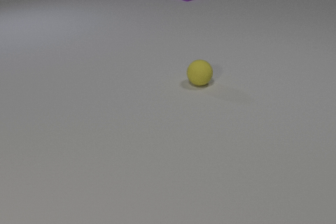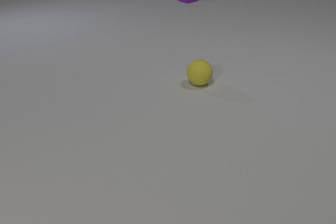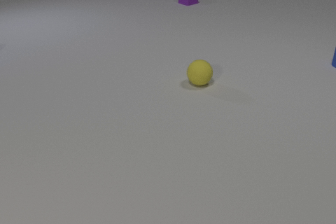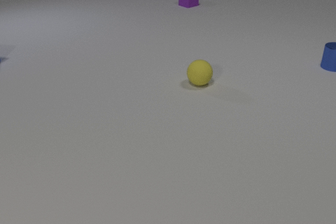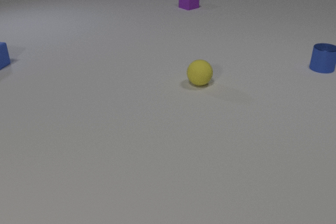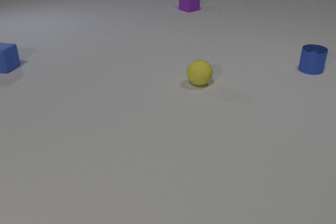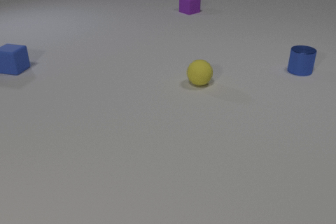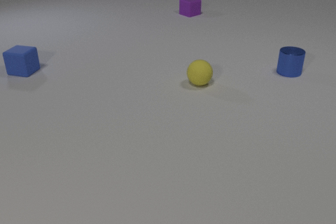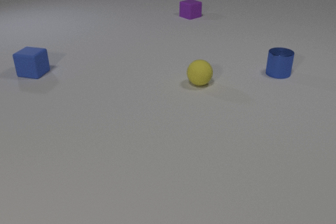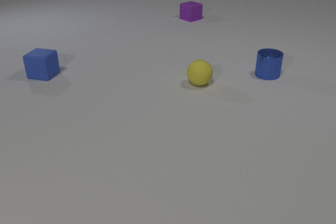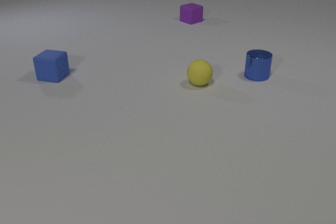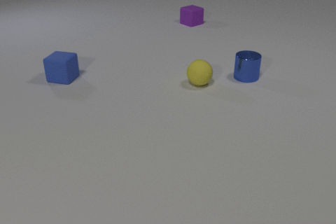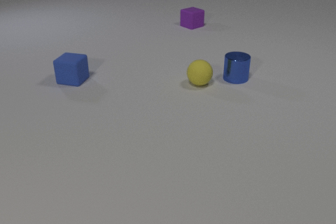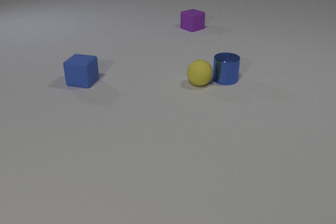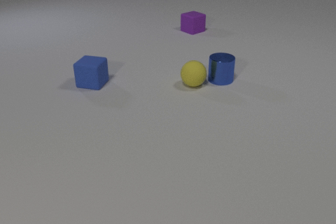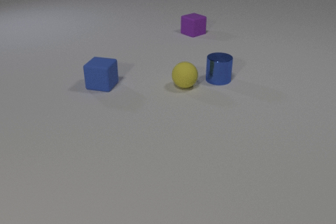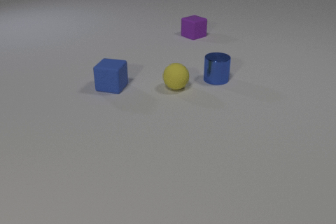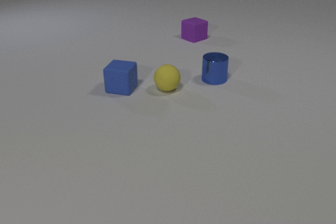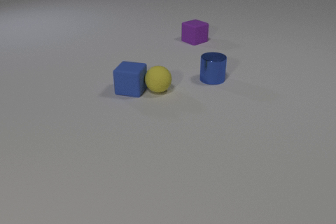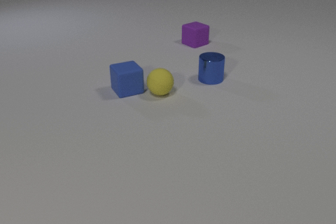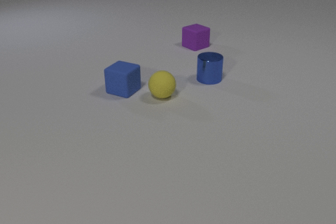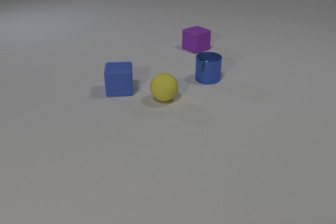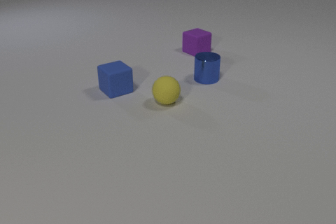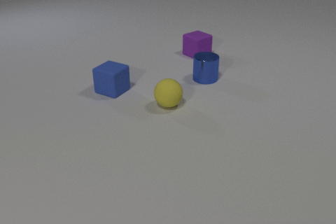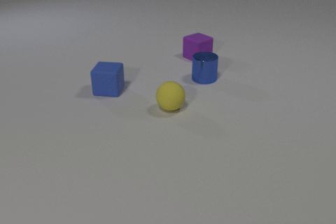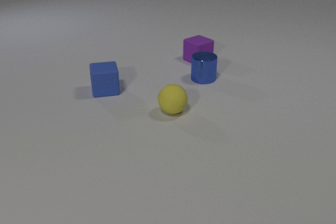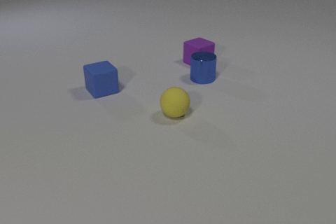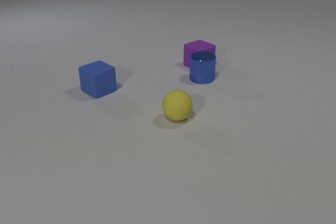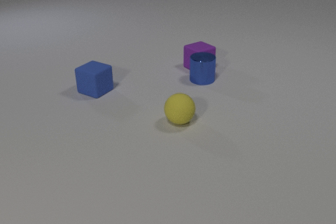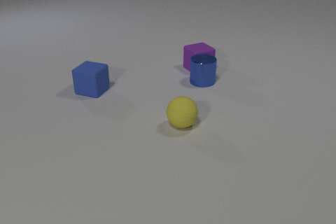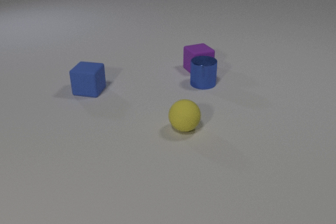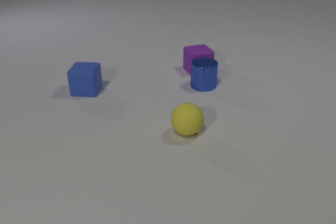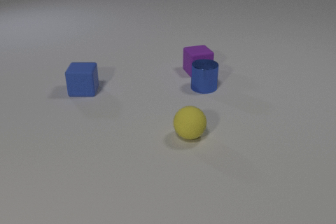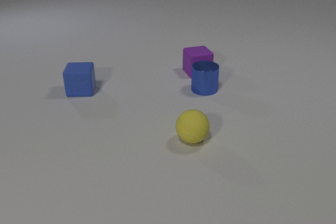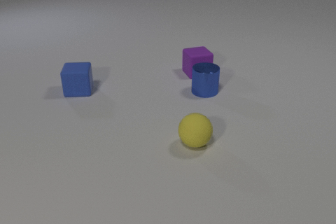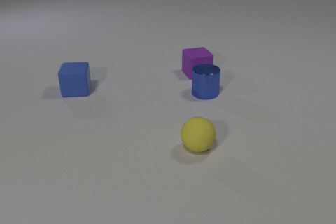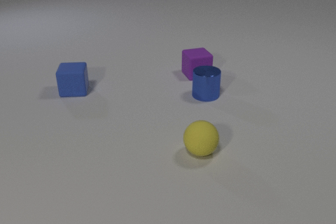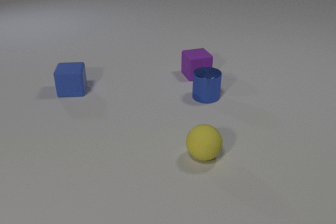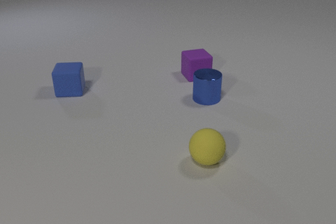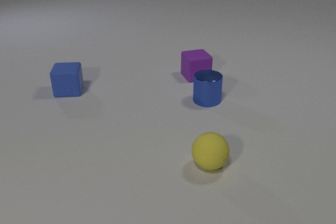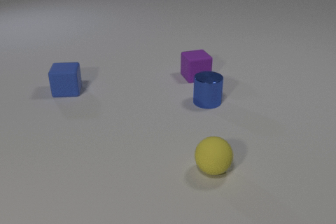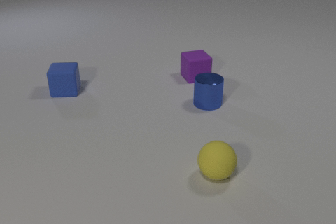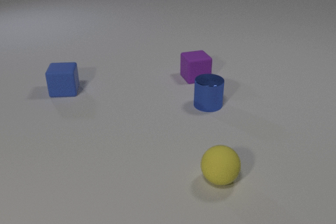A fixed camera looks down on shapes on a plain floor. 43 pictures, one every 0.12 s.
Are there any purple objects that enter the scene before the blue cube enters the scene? no.
What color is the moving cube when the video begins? purple.
What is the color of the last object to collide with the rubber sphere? blue.
0.00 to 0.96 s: The blue metal cylinder comes in at the right edge, slides to the left and toward the camera. The purple rubber cube slides toward the camera. The blue rubber cube comes in at the left edge, slides to the right and toward the camera.
0.96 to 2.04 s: The blue metal cylinder slides to the left and toward the camera. The yellow rubber sphere rolls to the left and toward the camera. The purple rubber cube slides toward the camera. The blue rubber cube slides to the right and toward the camera. The blue metal cylinder and the yellow rubber sphere collide.
2.04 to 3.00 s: The blue metal cylinder slides to the left. The yellow rubber sphere rolls toward the camera. The purple rubber cube slides toward the camera. The blue rubber cube slides to the left. The yellow rubber sphere and the blue rubber cube collide.
3.00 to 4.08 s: The blue metal cylinder slides toward the camera. The yellow rubber sphere rolls toward the camera. The purple rubber cube slides toward the camera, spins clockwise seen from above by about 15 degrees, its near face sliding to the left. The blue rubber cube slides to the left. The blue metal cylinder and the purple rubber cube collide.
4.08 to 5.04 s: The blue metal cylinder slides toward the camera. The yellow rubber sphere rolls toward the camera and to the right. The purple rubber cube slides toward the camera. The blue rubber cube slides to the left.
